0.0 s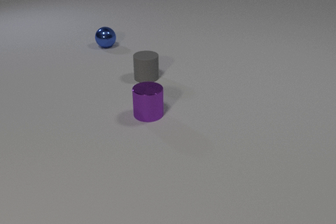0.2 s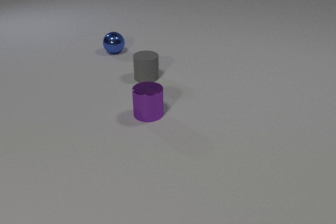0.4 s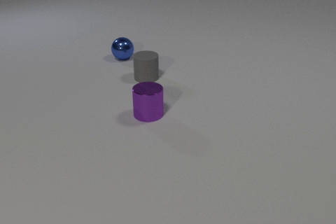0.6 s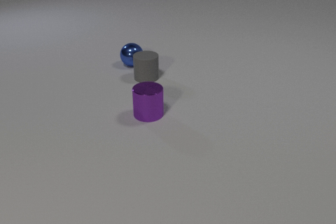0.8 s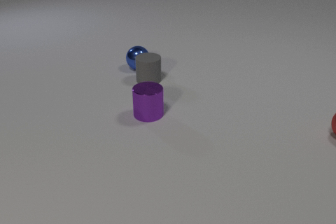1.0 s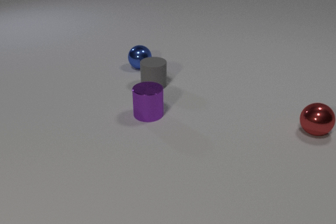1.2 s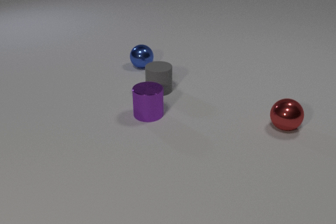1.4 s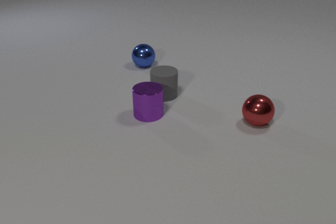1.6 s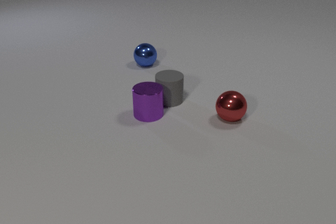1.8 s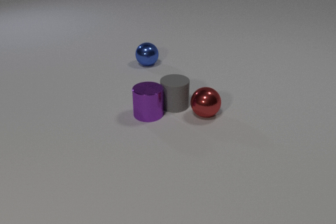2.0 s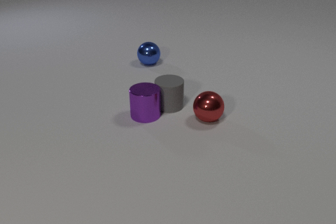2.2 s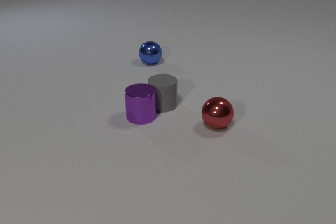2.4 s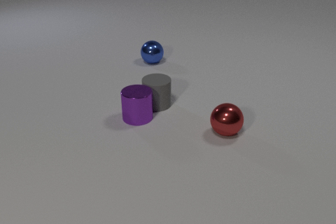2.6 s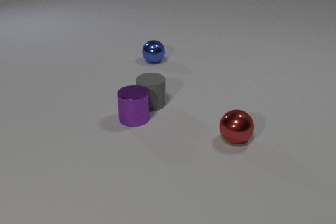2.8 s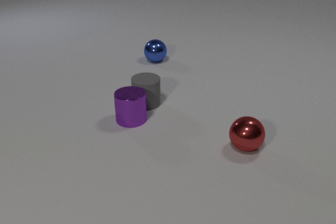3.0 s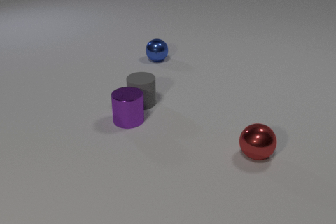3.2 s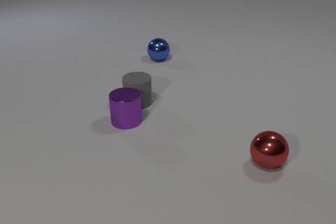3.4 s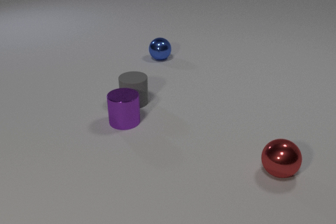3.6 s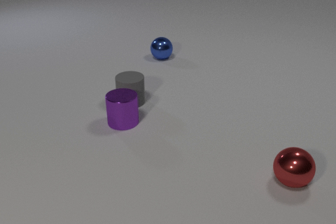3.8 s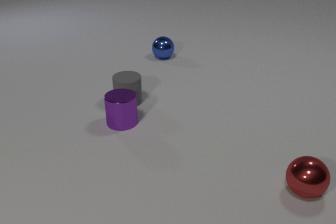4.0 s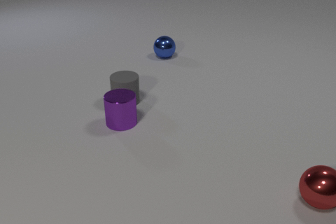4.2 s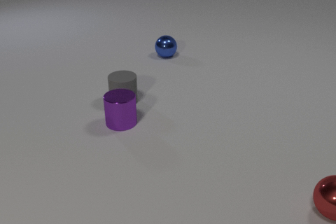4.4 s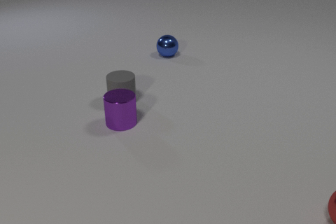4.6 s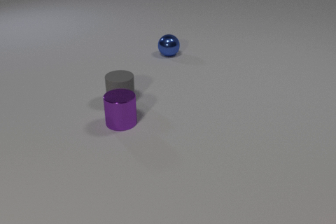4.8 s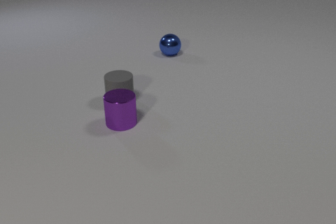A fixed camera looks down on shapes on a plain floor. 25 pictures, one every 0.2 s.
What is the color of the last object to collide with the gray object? purple.
What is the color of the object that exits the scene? red.
What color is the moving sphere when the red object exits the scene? blue.
0.0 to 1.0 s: The blue metal sphere rolls toward the camera and to the right. The gray rubber cylinder slides toward the camera and to the right. The red metal sphere comes in at the right edge, rolls to the left. The blue metal sphere and the gray rubber cylinder collide.
1.0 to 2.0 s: The blue metal sphere rolls away from the camera and to the right. The gray rubber cylinder slides toward the camera. The red metal sphere rolls to the left. The gray rubber cylinder and the red metal sphere collide. The gray rubber cylinder and the purple metal cylinder collide.
2.0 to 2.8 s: The blue metal sphere rolls away from the camera and to the right. The gray rubber cylinder slides to the left. The red metal sphere rolls toward the camera and to the right. The purple metal cylinder slides to the left and toward the camera.
2.8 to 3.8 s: The blue metal sphere rolls away from the camera and to the right. The gray rubber cylinder slides to the left. The red metal sphere rolls to the right and toward the camera. The purple metal cylinder slides to the left.
3.8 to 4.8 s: The blue metal sphere rolls away from the camera and to the right. The gray rubber cylinder slides to the left. The red metal sphere rolls to the right and toward the camera, leaves at the right edge.
